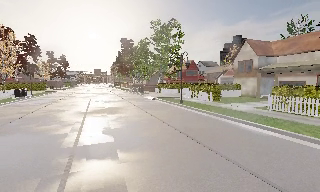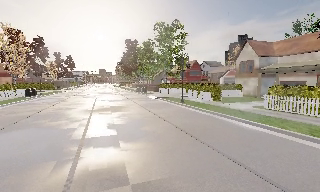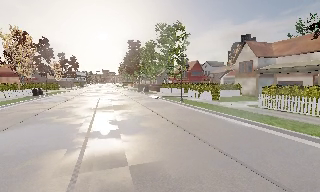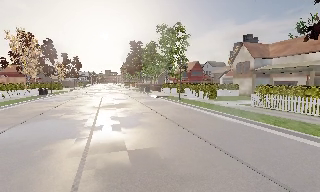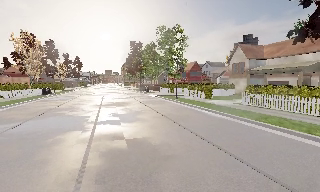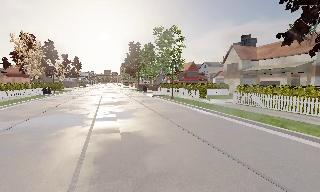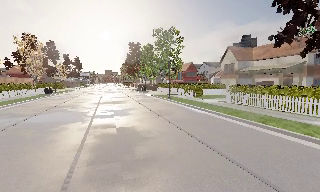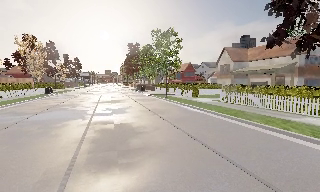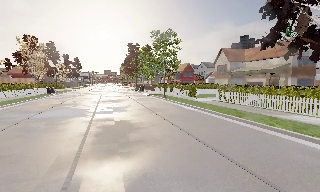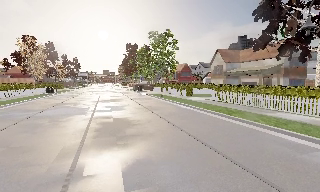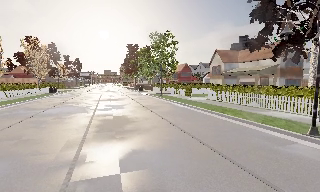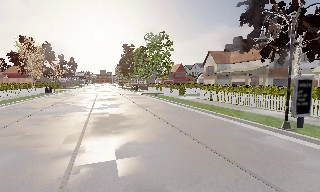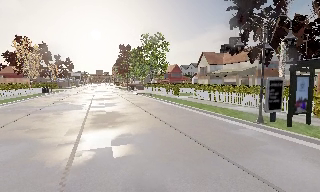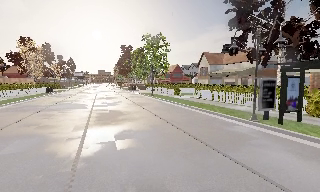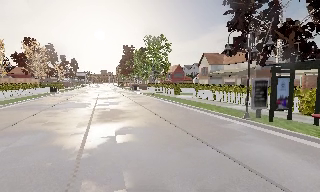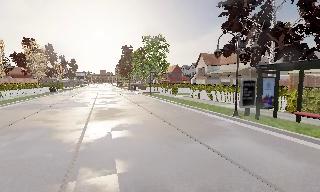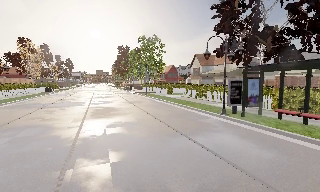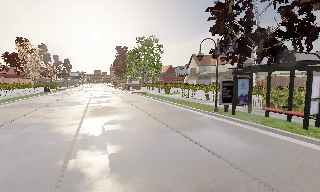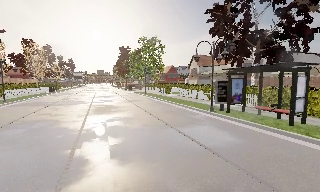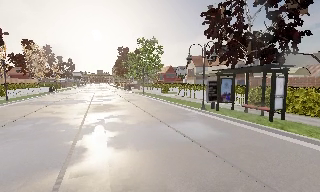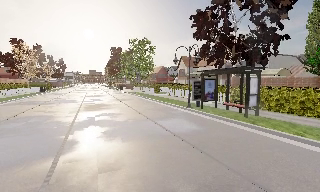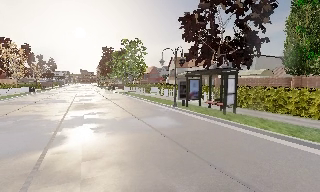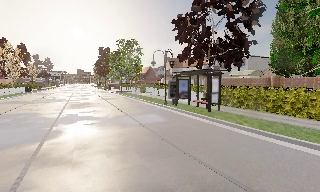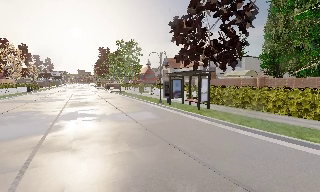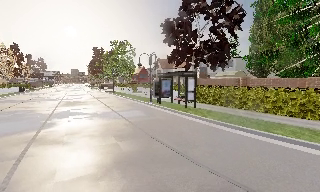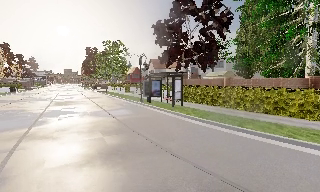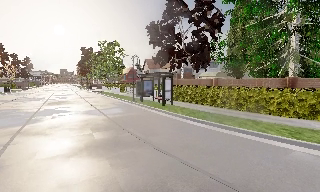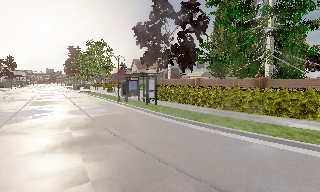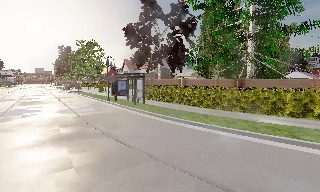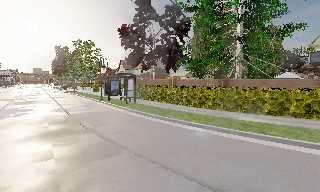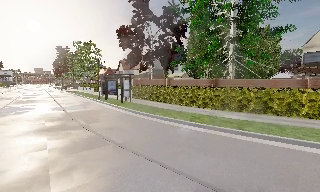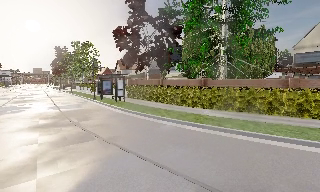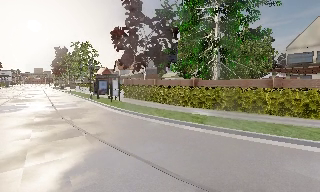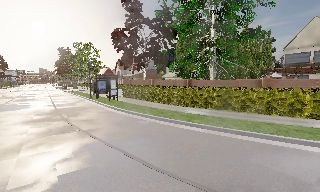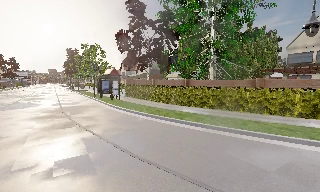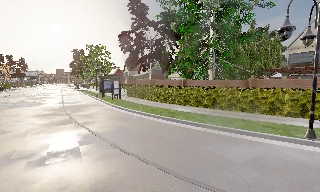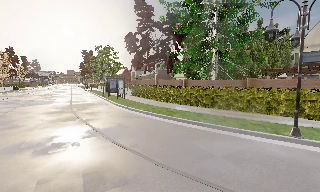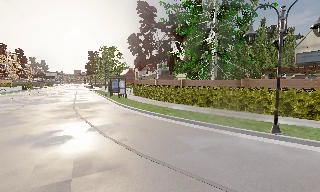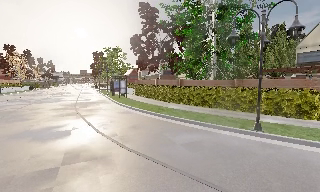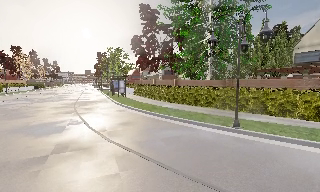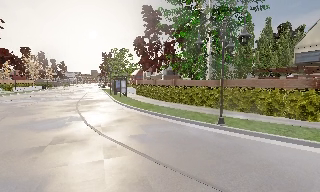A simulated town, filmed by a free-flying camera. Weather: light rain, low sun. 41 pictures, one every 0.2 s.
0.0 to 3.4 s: The camera travels backward, about 12 m, so what stands in front gets smaller.
3.4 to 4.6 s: The camera travels backward and to its right, about 5 m, so what stands in front gets smaller.
4.6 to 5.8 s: The scene slides to the left, as the camera pans about 10 degrees to its right. It travels backward and to its right, about 4.5 m, so what stands in front gets smaller.
5.8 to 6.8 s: The camera travels to its right and backward, about 4 m, so close, fixed things drift to the left.
6.8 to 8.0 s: The camera pans to its left, which is counterclockwise from overhead, by about 10 degrees. It travels to its right and backward, about 5 m.
The film runs backward here.
